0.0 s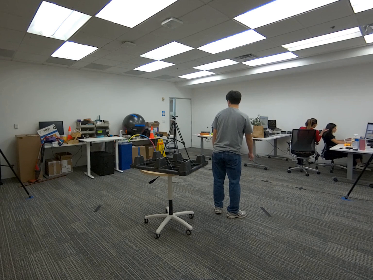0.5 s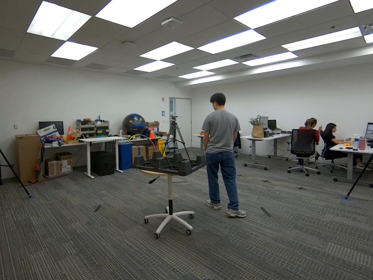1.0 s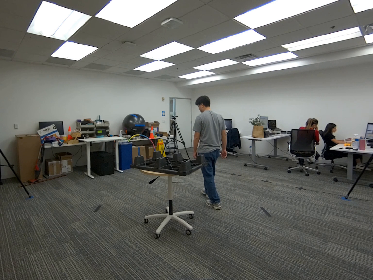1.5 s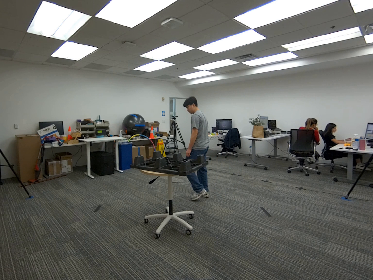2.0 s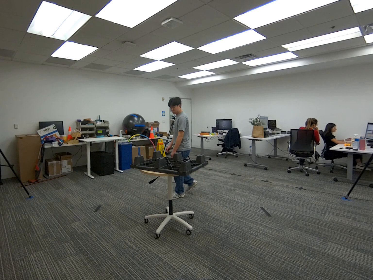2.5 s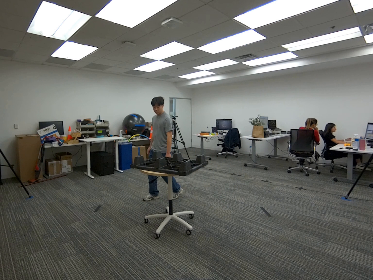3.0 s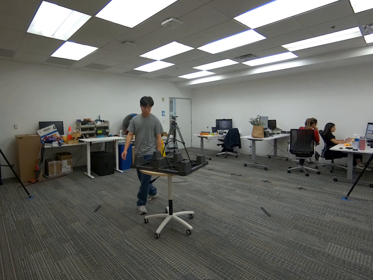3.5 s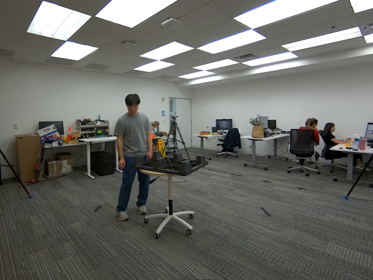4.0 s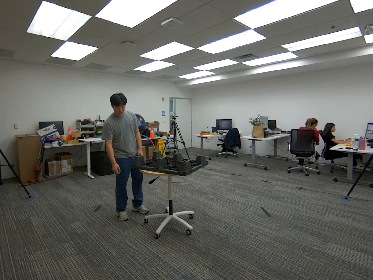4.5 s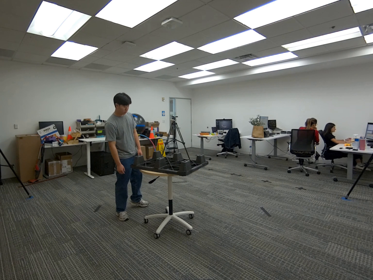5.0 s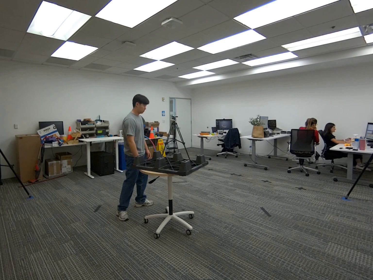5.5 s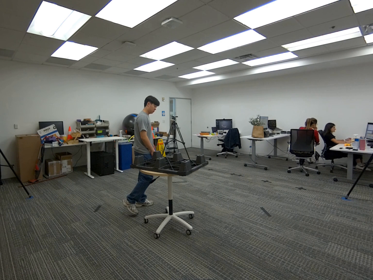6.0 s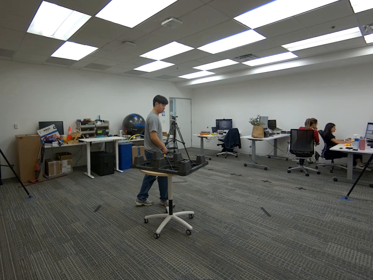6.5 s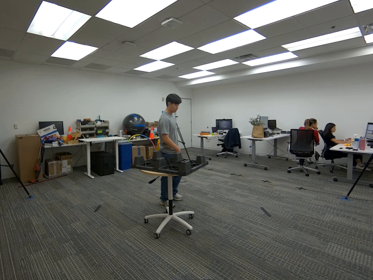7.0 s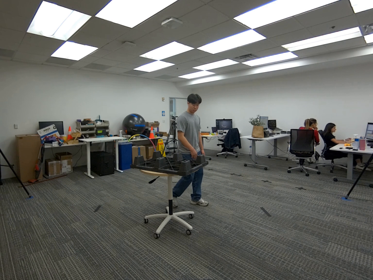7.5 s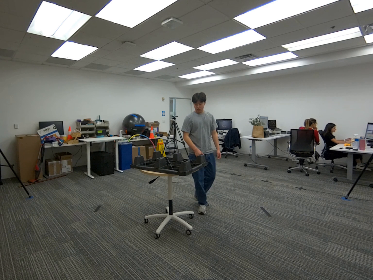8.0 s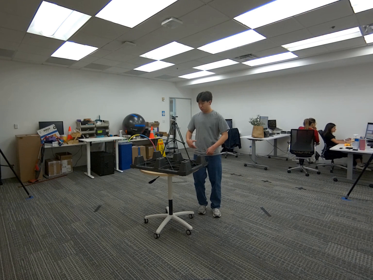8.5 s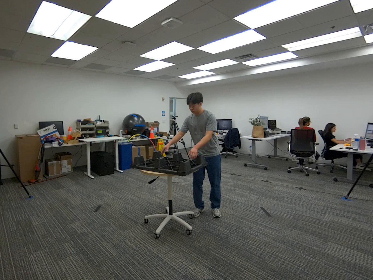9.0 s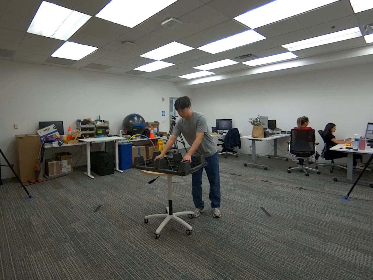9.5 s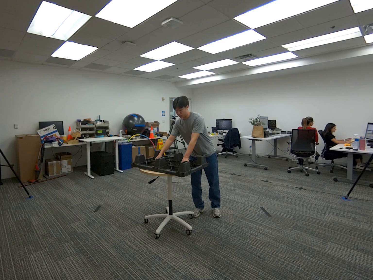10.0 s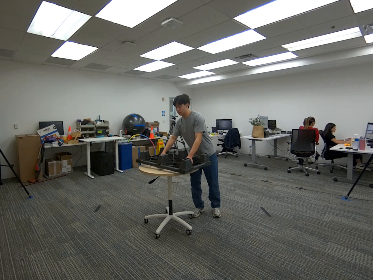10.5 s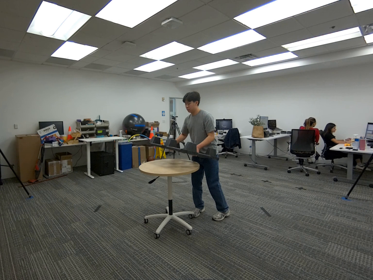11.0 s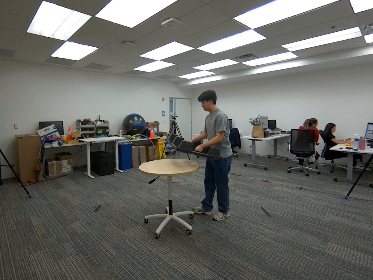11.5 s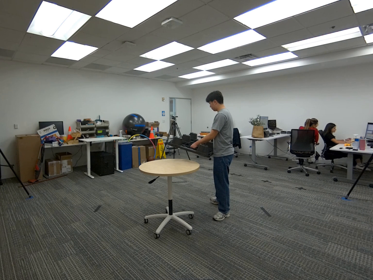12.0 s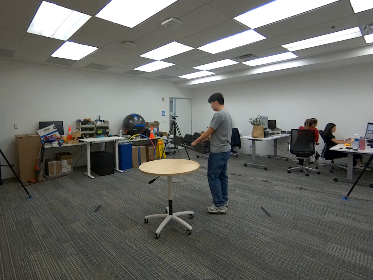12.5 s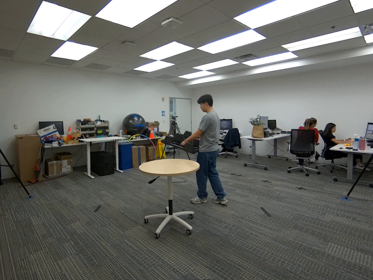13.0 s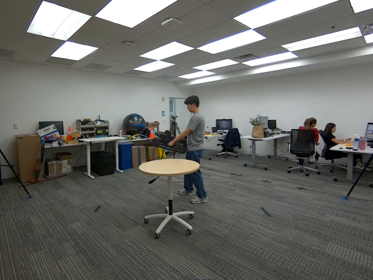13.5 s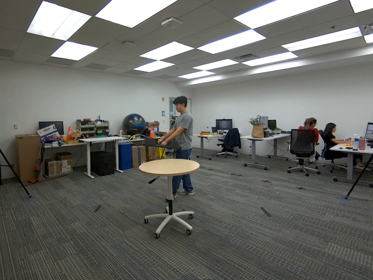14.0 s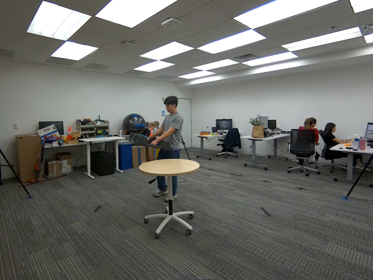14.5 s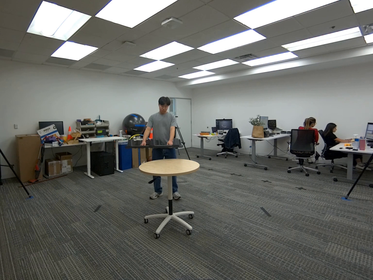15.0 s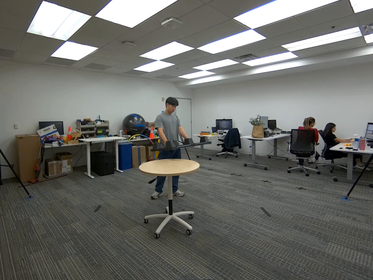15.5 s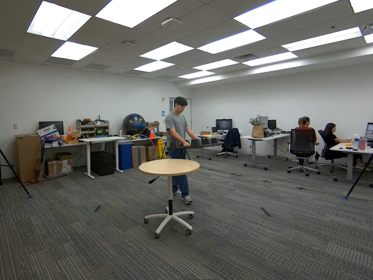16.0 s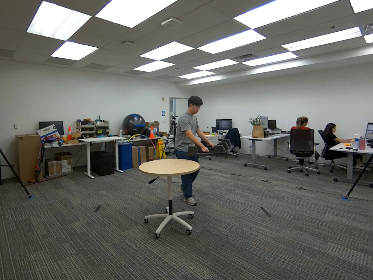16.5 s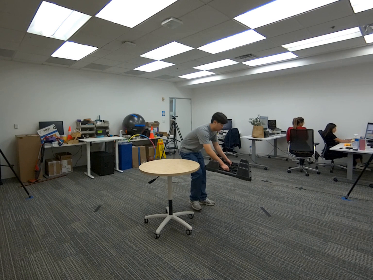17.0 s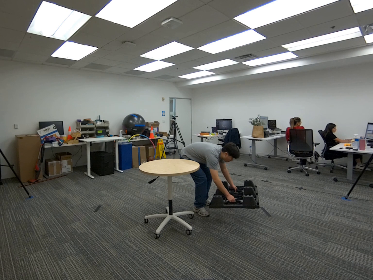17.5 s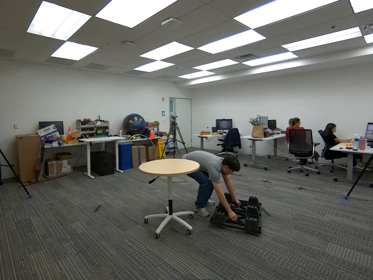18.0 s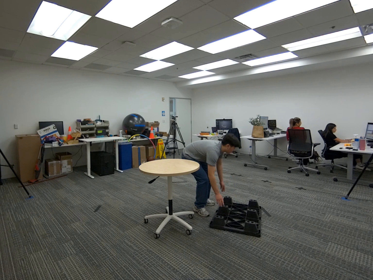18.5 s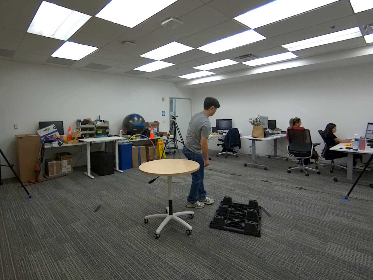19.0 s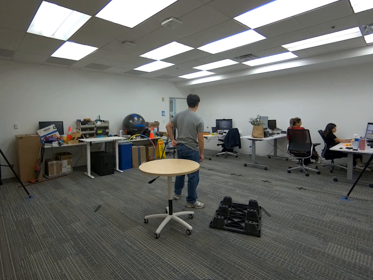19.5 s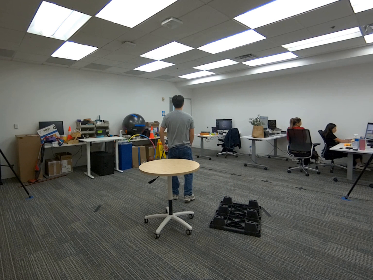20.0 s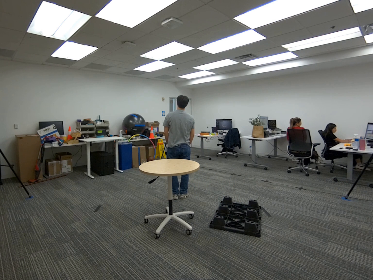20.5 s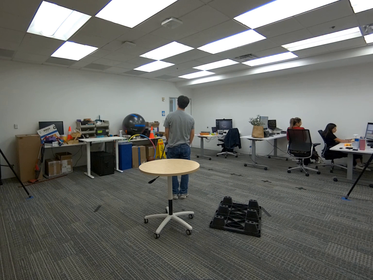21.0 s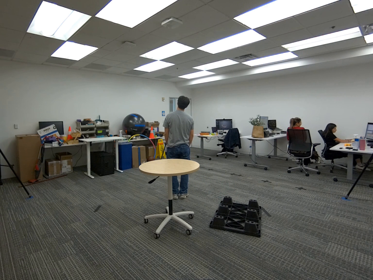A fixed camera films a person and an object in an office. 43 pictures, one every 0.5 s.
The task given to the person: Walk over to the platform on the round table and pick up the platform on the round table and place on the ground.
